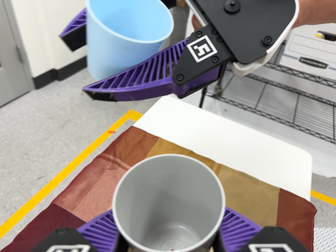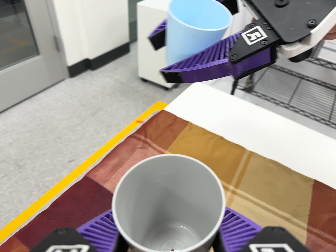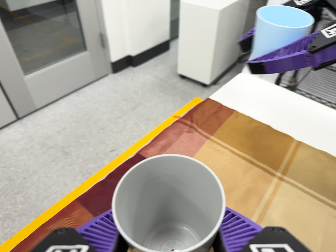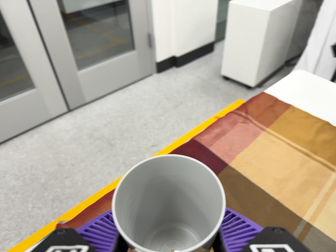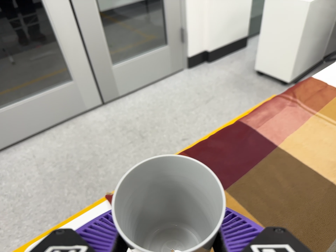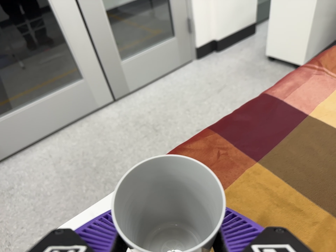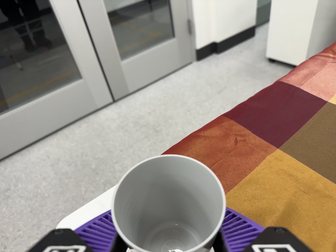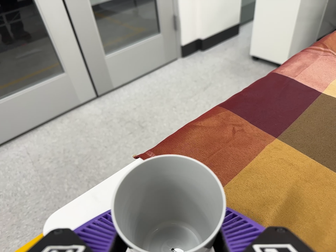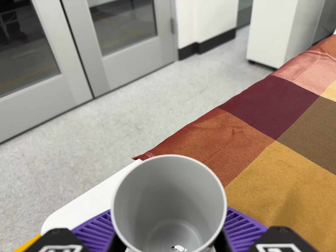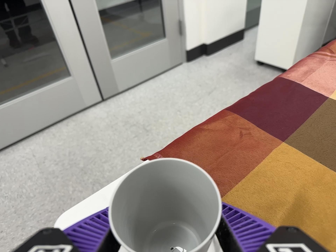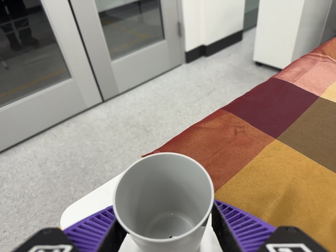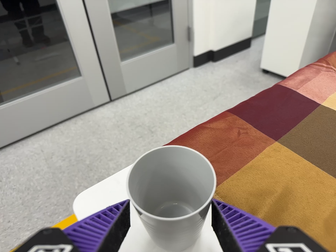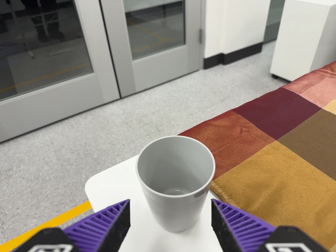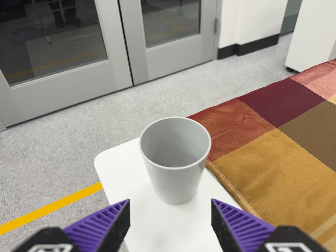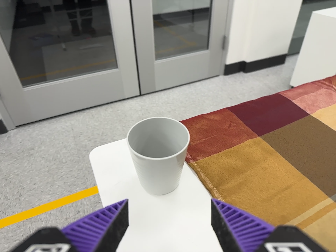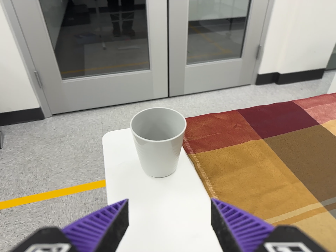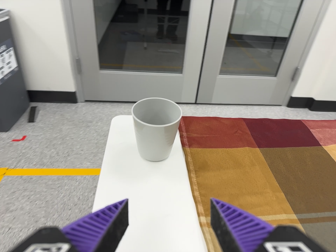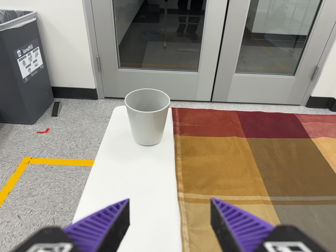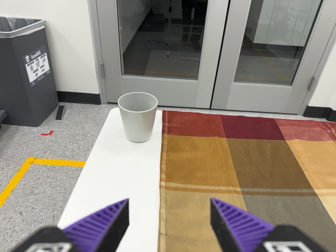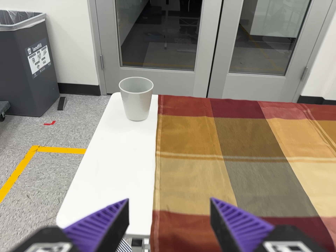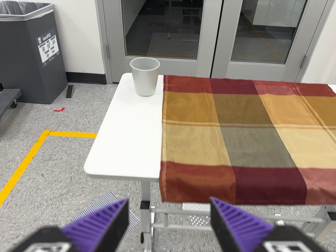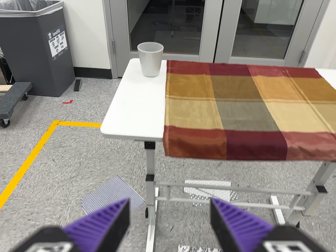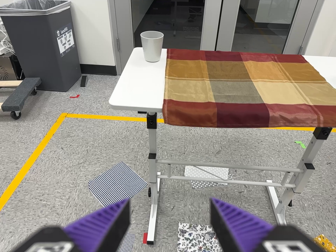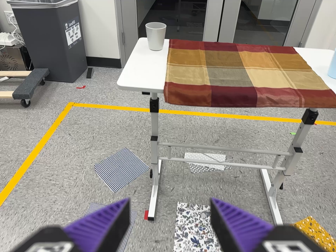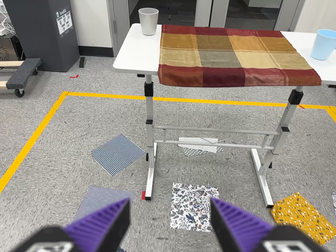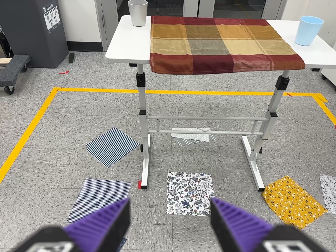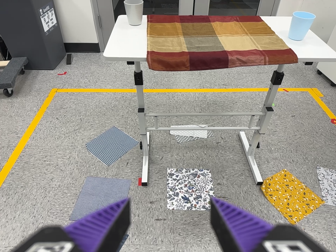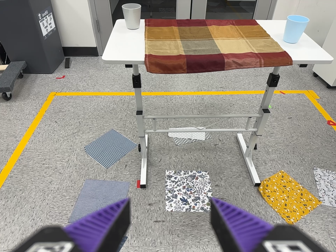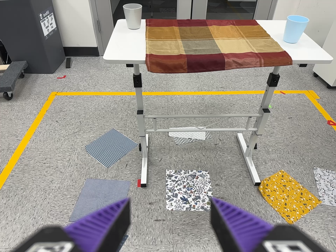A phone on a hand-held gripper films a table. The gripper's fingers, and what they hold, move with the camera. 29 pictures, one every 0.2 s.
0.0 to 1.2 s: The scene slides to the right, as the camera pans about 30 degrees to its left. It travels toward the bottom of its view and to its left, about 24 cm, so close, fixed things drift upward.
1.2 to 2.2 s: The camera shifts only a little, or ends up much as it began.
2.2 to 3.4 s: The camera pans to its left by about 25 degrees. It travels backward, to its right and toward the bottom of its view, about 28 cm, so what stands in front gets smaller. It rolls about its line of sight by about 30 degrees, and the scene rotates clockwise.
3.4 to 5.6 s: The camera travels backward and toward the bottom of its view, about 70 cm, so what stands in front gets smaller.
The film runs backward here.
